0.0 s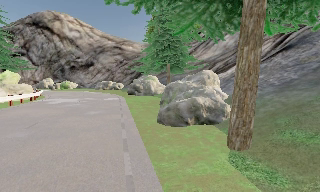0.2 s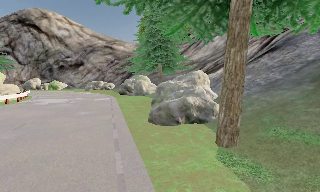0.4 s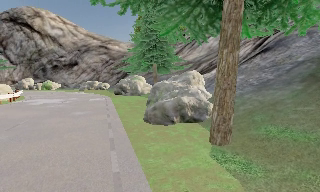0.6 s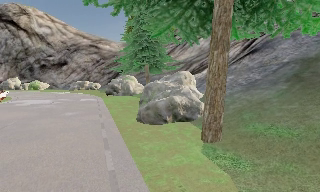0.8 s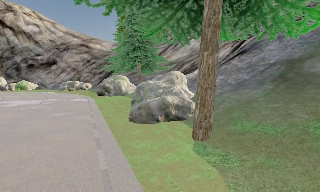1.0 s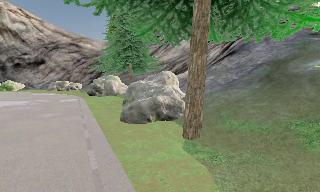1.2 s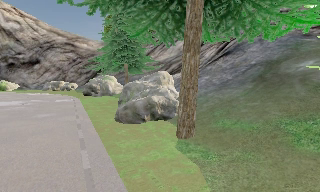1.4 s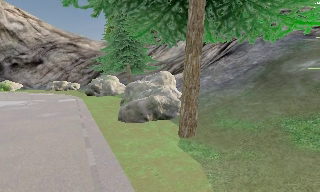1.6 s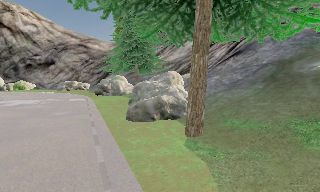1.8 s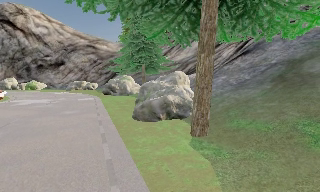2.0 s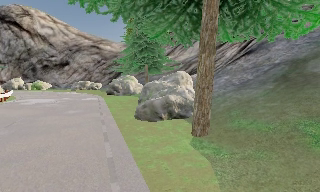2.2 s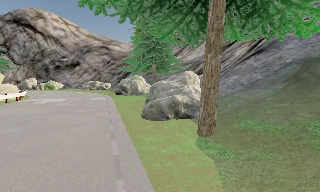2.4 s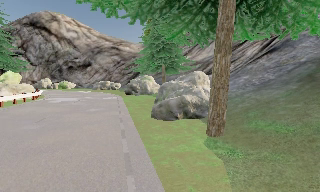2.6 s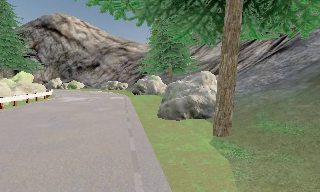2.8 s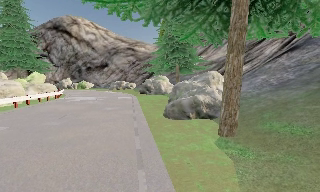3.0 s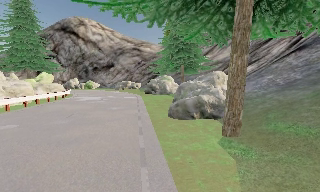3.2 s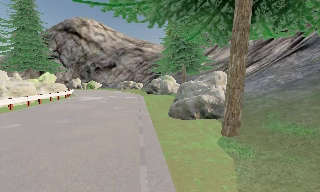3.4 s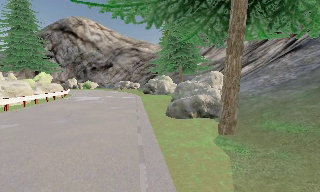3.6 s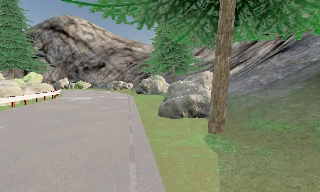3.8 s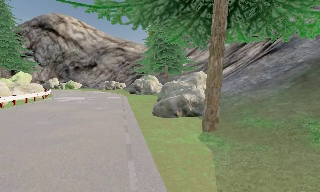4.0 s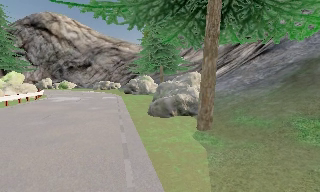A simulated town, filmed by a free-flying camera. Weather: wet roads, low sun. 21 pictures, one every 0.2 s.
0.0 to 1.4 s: The camera pans to its right, which is clockwise from overhead, by about 15 degrees. It travels backward, about 0.5 m, so what stands in front gets smaller.
1.4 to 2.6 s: The camera pans to its left, which is counterclockwise from overhead, by about 15 degrees.
2.6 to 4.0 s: The camera travels backward, about 0.5 m, so what stands in front gets smaller.
The film runs backward here.
